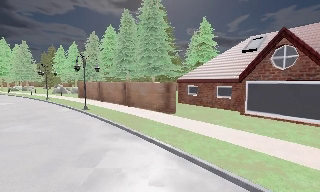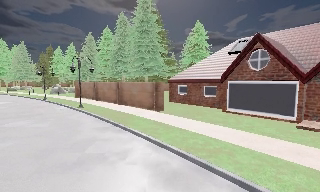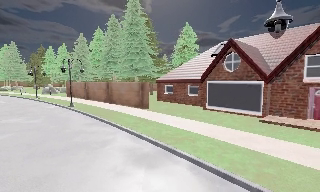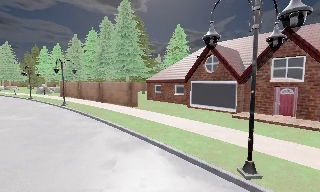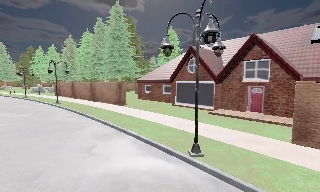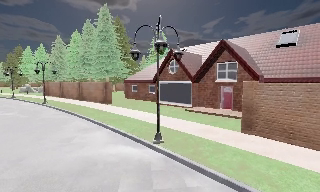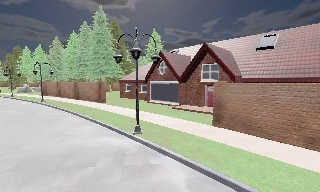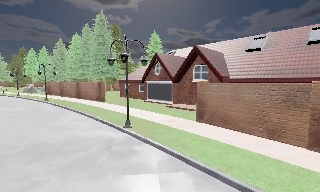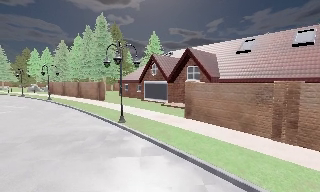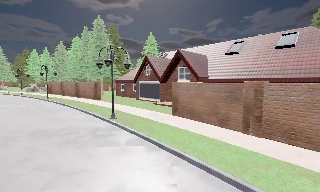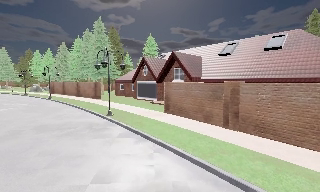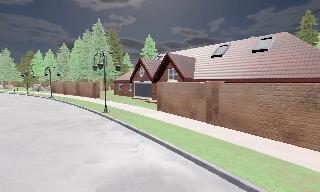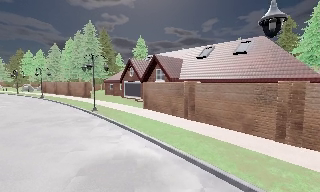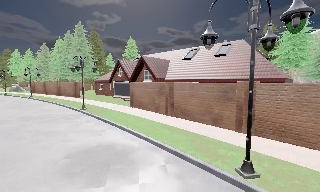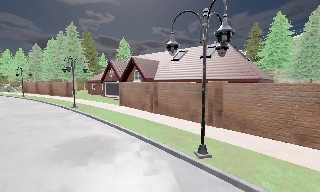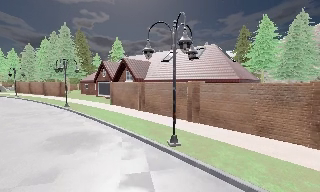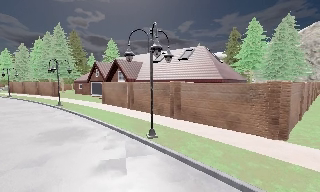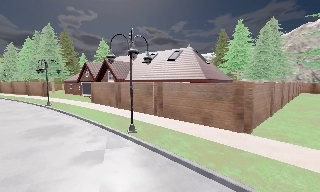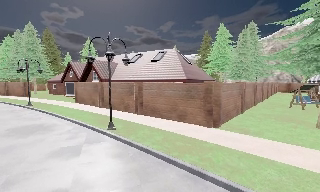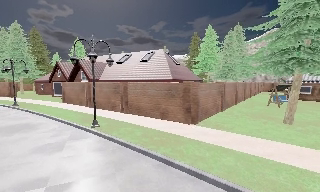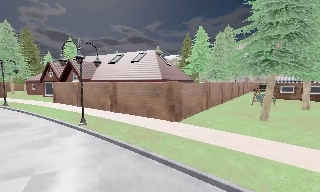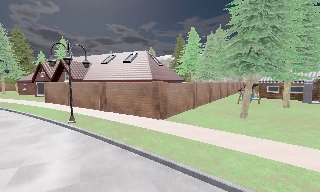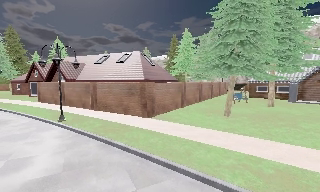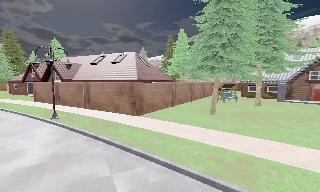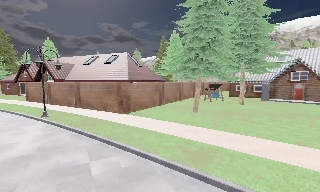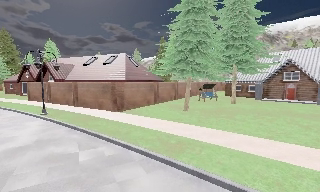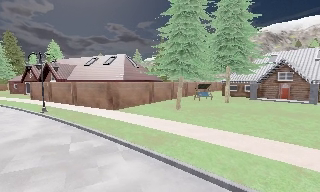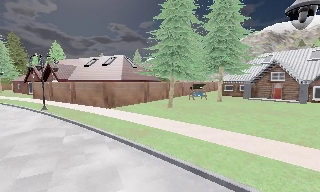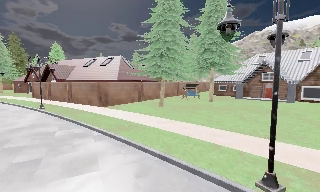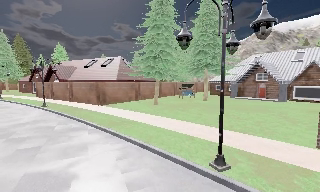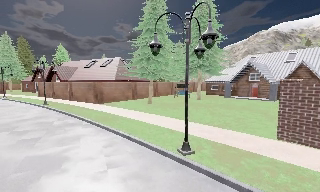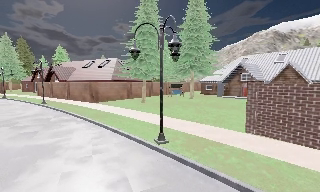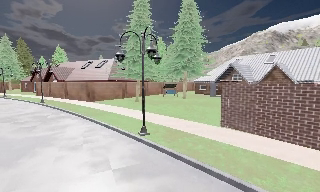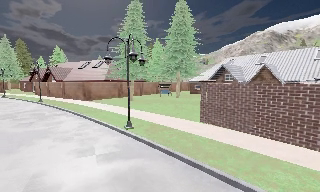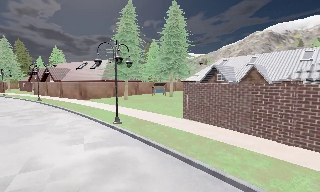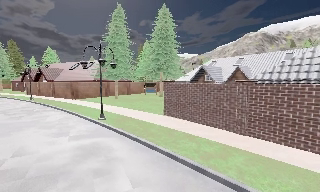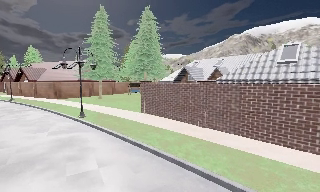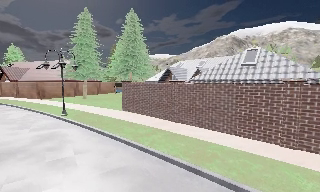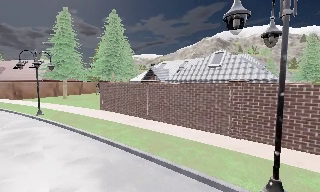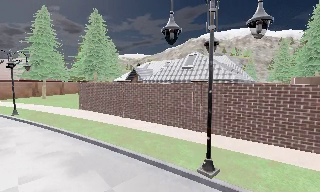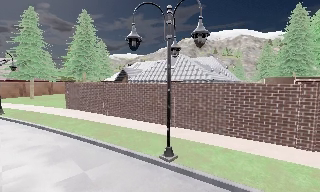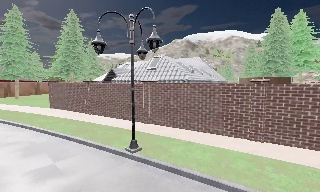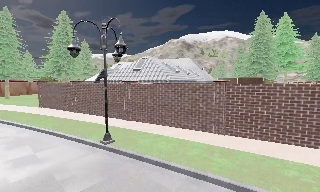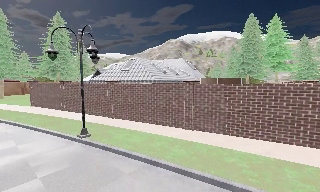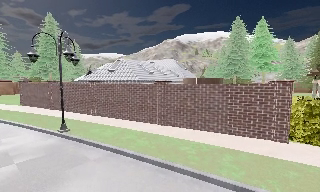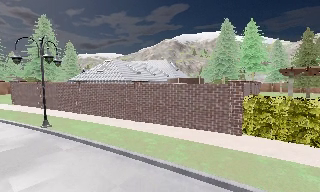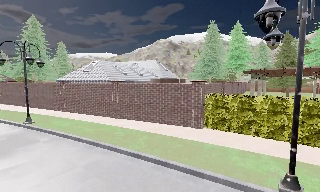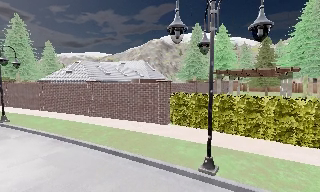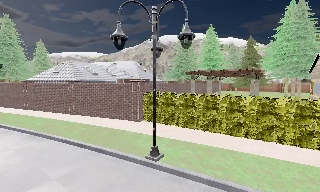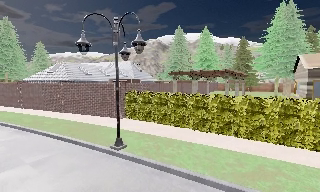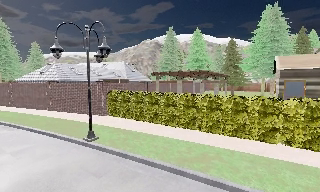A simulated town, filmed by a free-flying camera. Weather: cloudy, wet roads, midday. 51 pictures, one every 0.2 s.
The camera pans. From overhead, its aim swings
clockwise.
The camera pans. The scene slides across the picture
to the left.
0.0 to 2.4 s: The camera travels backward and to its right, about 16 m, so what stands in front gets smaller.
2.4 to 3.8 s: The scene slides to the left, as the camera pans about 15 degrees to its right. It travels backward and to its right, about 8 m, so what stands in front gets smaller.
3.8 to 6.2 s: The camera travels to its right and backward, about 13 m, so close, fixed things drift to the left.
6.2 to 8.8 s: The camera swings to its right by about 25 degrees, and the scene slides to the left. It travels to its right and backward, about 17 m, so close, fixed things drift to the left.
8.8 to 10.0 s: The camera travels to its right and backward, about 9 m, so close, fixed things drift to the left.
The film runs forward here.
